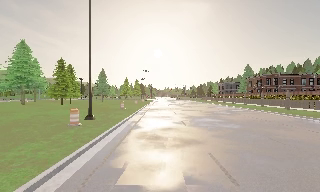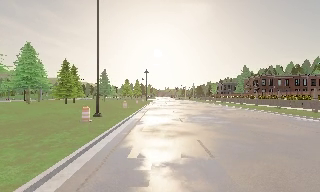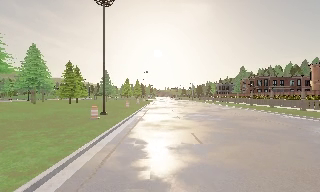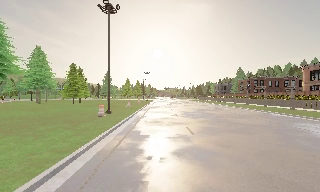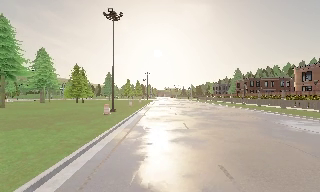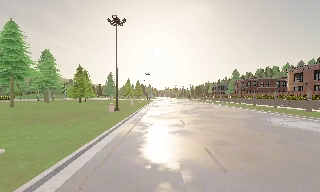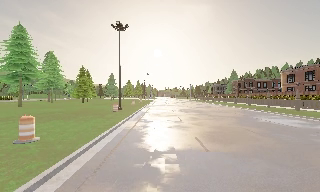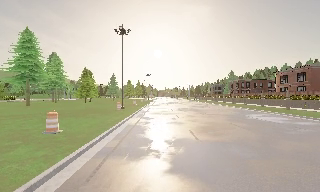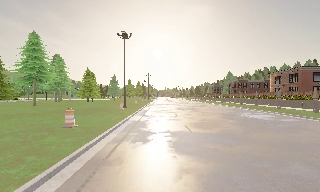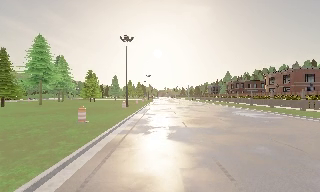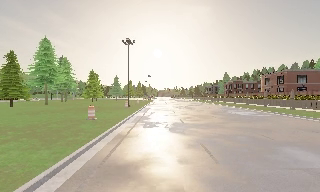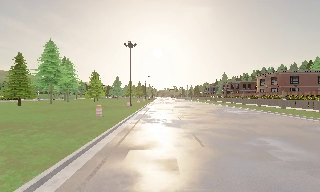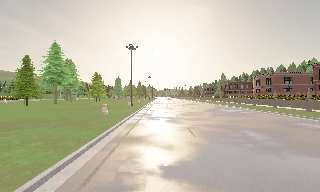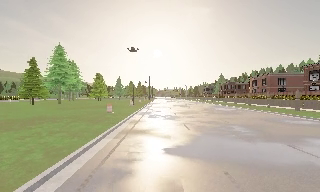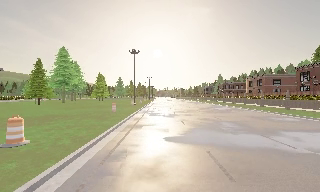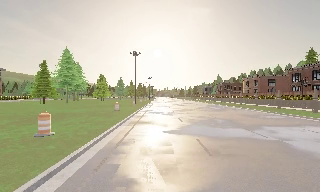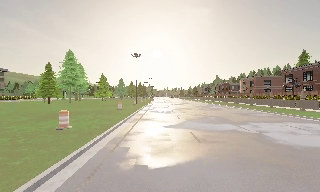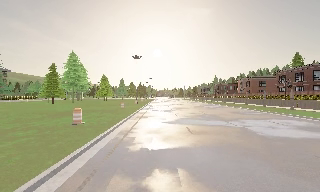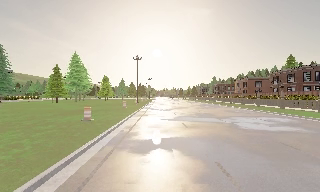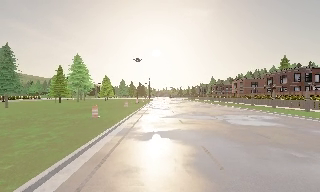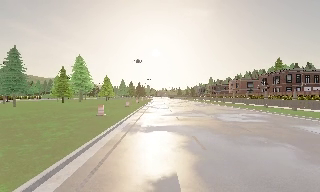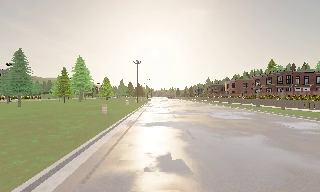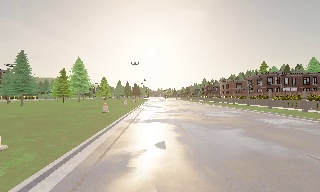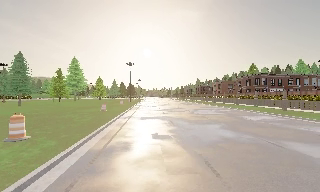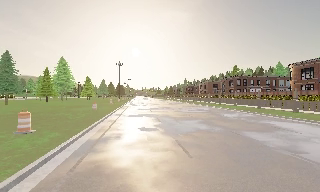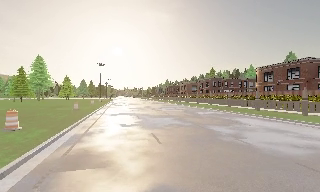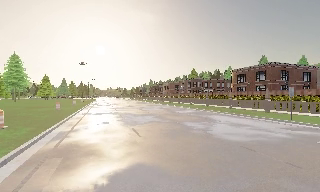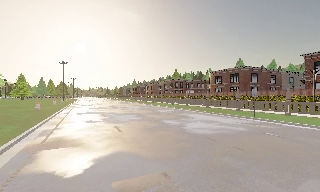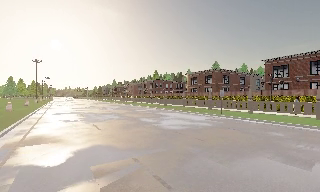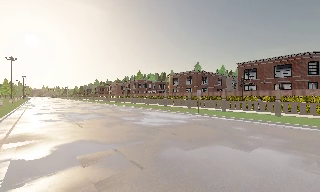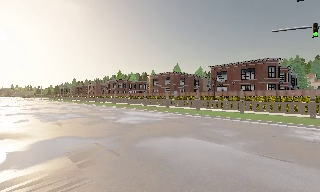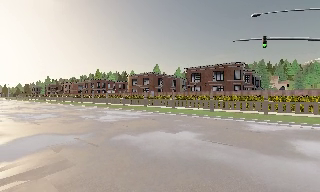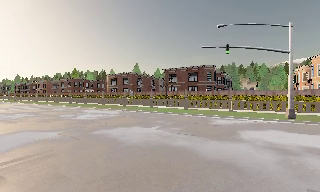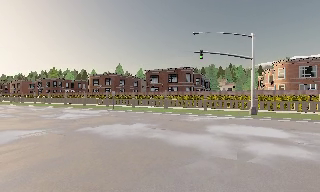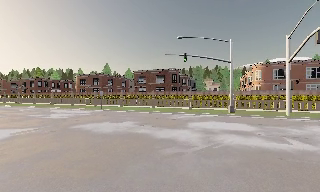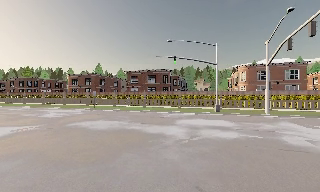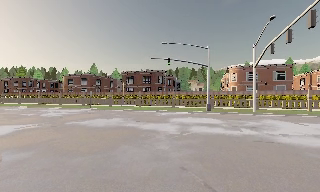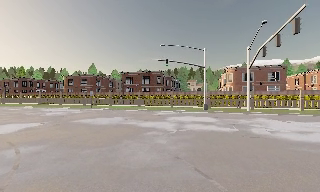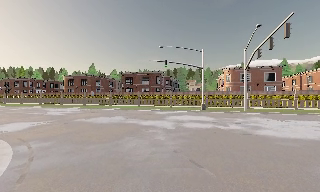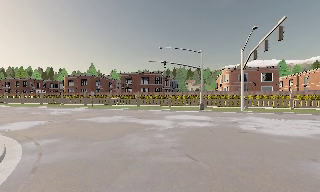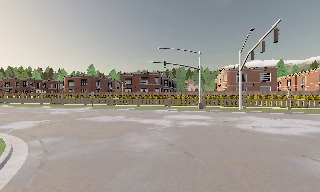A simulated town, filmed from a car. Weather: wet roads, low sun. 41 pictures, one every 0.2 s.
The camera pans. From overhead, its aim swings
clockwise.
The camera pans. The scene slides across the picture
to the left.
0.0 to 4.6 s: The camera travels backward, about 35 m, so what stands in front gets smaller.
4.6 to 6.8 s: The camera swings to its right by about 65 degrees, and the scene slides to the left. It travels backward, about 14 m.
6.8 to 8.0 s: The camera travels backward, about 4 m, so what stands in front gets smaller. It loses speed.
The film runs backward here.
